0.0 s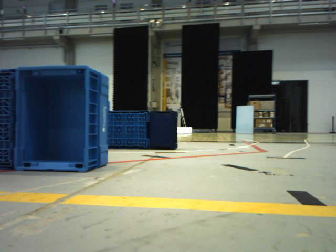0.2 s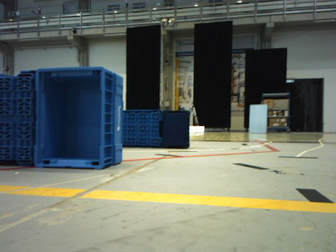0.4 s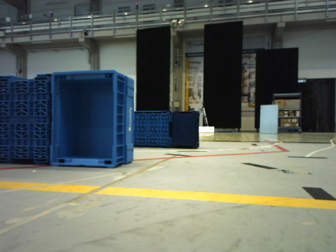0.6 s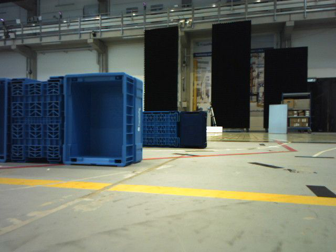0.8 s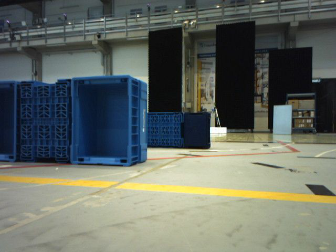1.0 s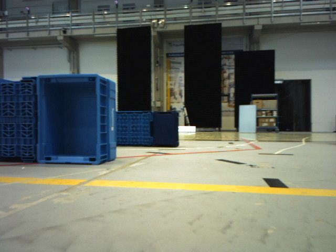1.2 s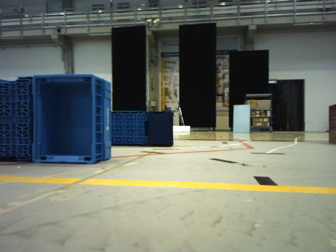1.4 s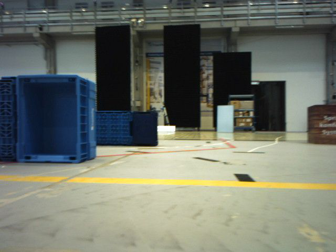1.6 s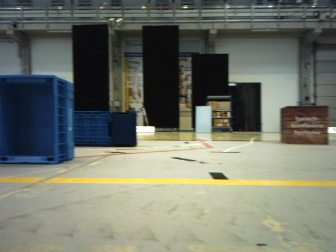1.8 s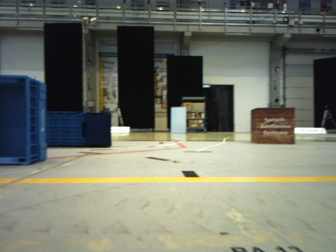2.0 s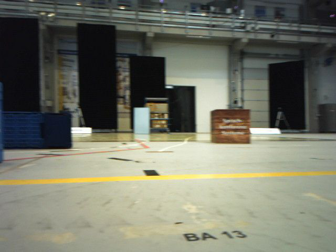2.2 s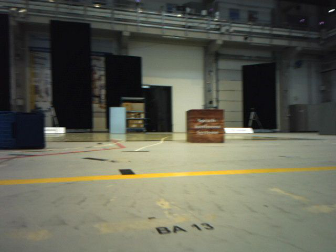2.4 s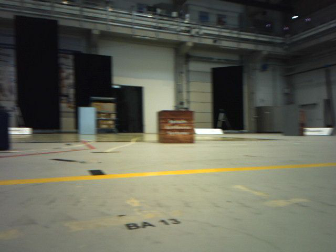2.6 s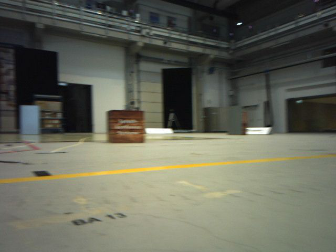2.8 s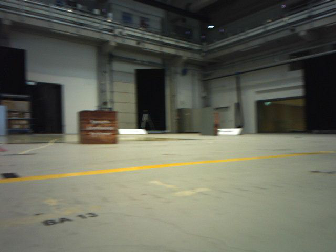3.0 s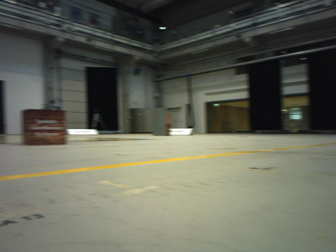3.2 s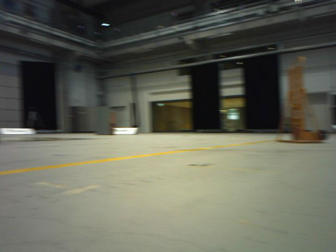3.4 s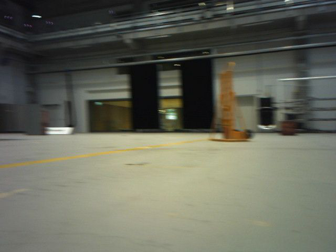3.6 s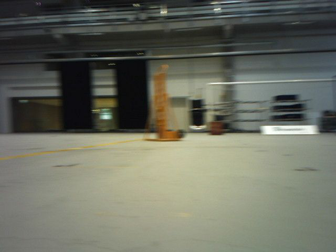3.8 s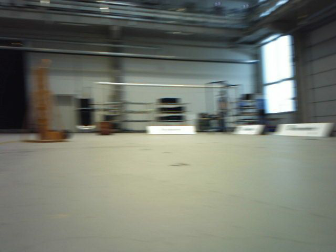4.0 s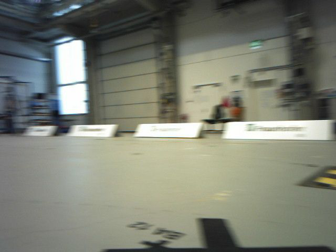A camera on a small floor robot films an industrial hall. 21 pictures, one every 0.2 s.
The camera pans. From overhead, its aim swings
clockwise.
The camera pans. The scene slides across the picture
to the left.
0.0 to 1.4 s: The camera travels backward, about 0.2 m, so what stands in front gets smaller.
1.4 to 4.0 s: The scene slides to the left, as the camera pans about 115 degrees to its right. It travels backward, about 0.4 m.
The film runs backward here.
